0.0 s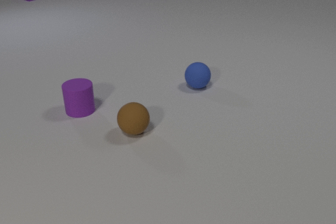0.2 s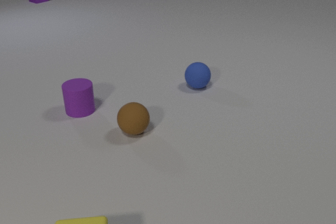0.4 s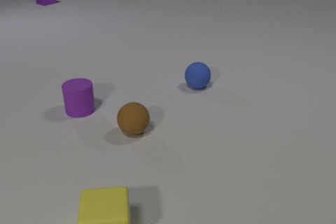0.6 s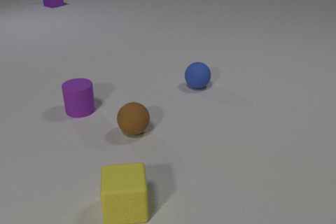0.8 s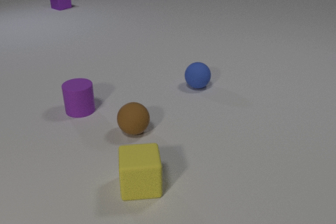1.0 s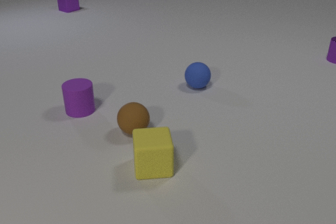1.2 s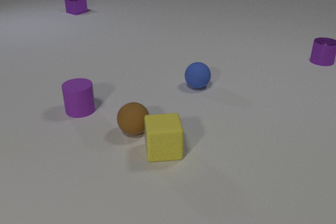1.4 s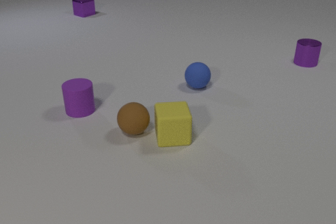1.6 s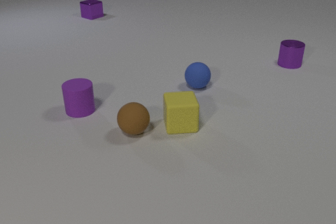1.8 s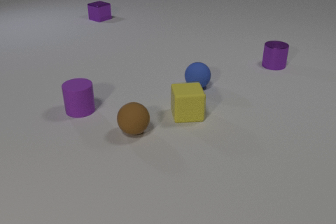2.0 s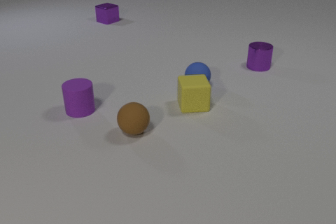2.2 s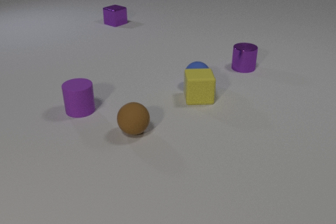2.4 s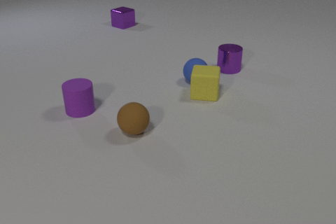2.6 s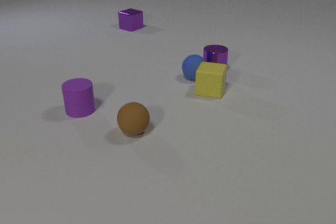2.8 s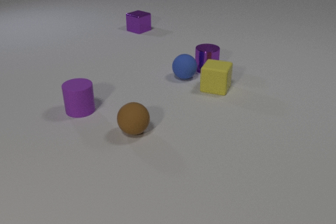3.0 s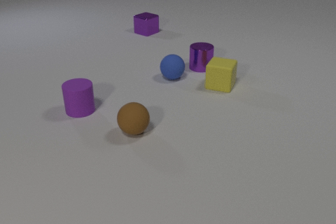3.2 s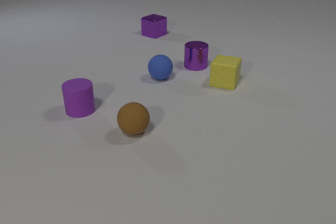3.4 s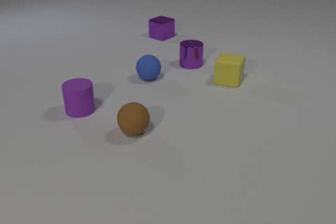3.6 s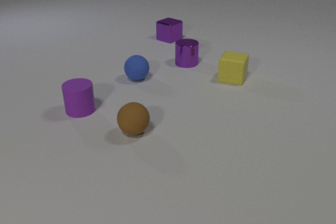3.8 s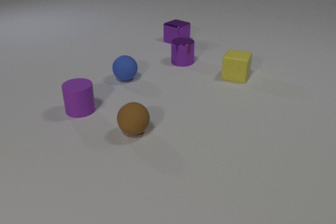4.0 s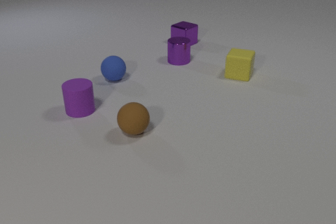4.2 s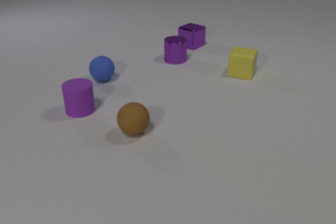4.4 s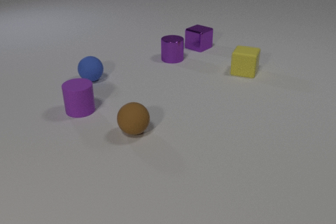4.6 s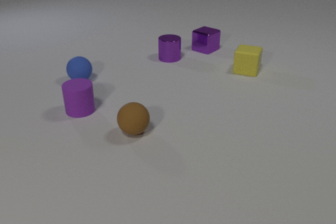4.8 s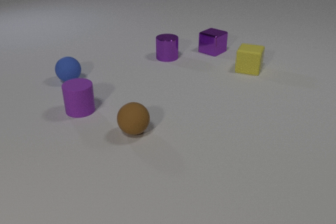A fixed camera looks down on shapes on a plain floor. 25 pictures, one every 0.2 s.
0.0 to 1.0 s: The yellow rubber cube comes in at the bottom edge, slides away from the camera and to the right. The purple metal cylinder comes in at the right edge, slides to the left. The purple metal cube slides toward the camera and to the right.
1.0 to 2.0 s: The yellow rubber cube slides away from the camera. The purple metal cylinder slides to the left and toward the camera. The purple metal cube slides toward the camera and to the right.
2.0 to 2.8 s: The yellow rubber cube slides away from the camera and to the right, spins so that its near face slides to the left, clockwise seen from above. The blue rubber sphere rolls away from the camera and to the left. The purple metal cylinder slides to the left. The purple metal cube slides toward the camera and to the right. The yellow rubber cube and the blue rubber sphere collide. The blue rubber sphere and the purple metal cylinder collide.
2.8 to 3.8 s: The yellow rubber cube slides away from the camera and to the right. The blue rubber sphere rolls to the left. The purple metal cylinder slides to the left and away from the camera. The purple metal cube slides to the right and toward the camera.
3.8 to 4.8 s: The yellow rubber cube slides away from the camera and to the right. The blue rubber sphere rolls to the left. The purple metal cylinder slides to the left and away from the camera. The purple metal cube slides to the right and toward the camera.
What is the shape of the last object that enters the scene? cylinder.
What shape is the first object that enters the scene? cube.
How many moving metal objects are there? 2.
